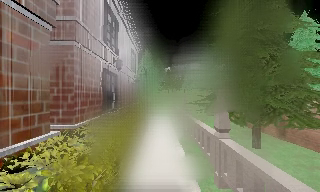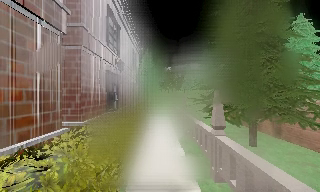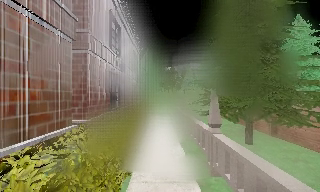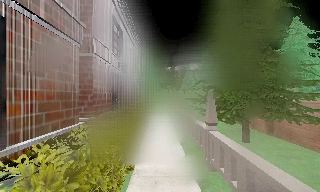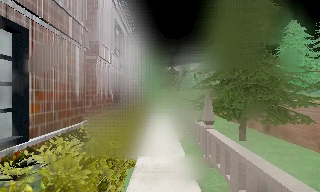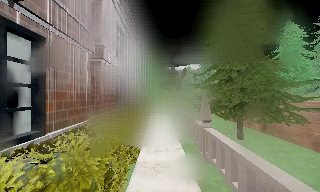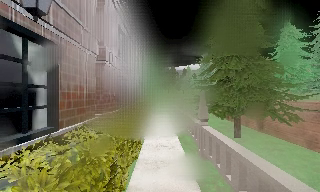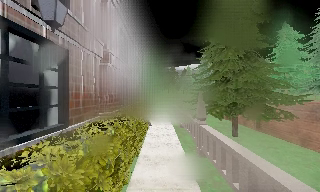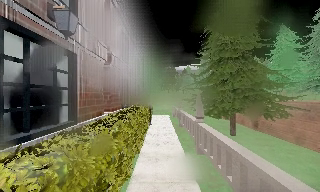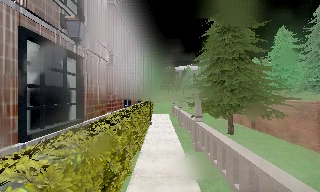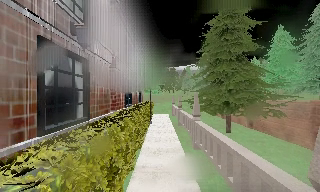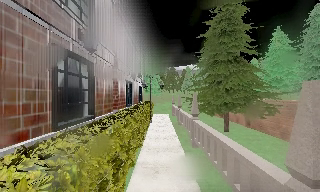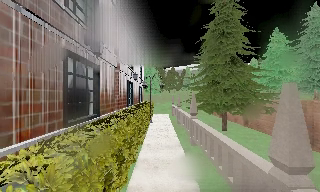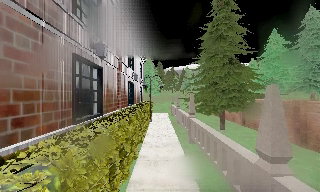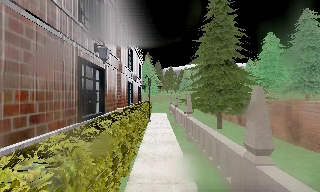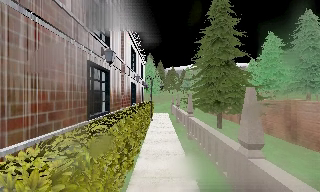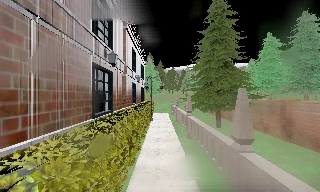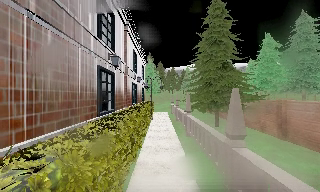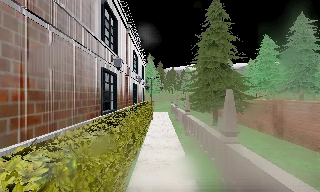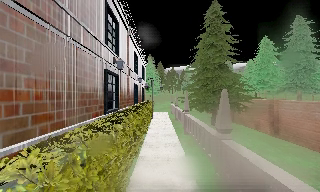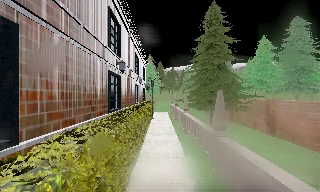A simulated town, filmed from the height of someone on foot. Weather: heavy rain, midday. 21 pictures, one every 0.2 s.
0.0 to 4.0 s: The camera travels backward, about 7 m, so what stands in front gets smaller.
The film runs backward here.
